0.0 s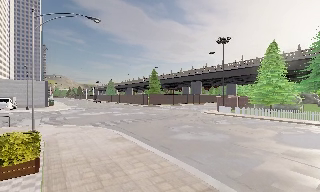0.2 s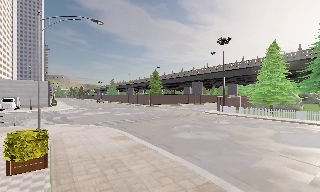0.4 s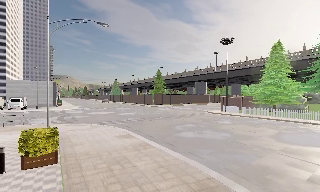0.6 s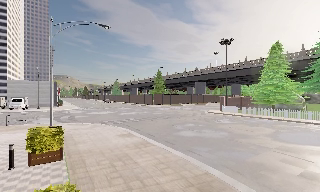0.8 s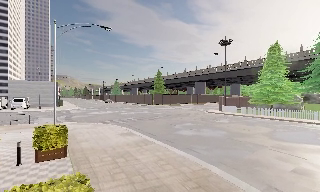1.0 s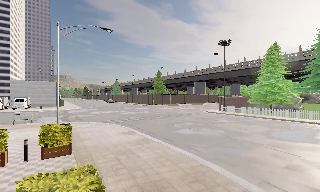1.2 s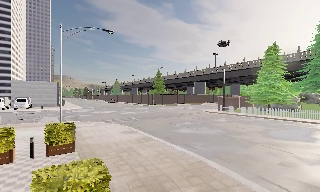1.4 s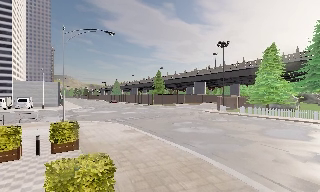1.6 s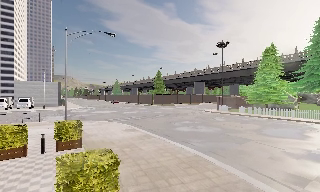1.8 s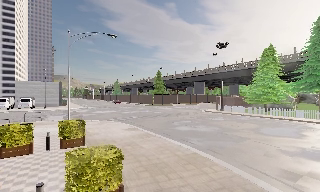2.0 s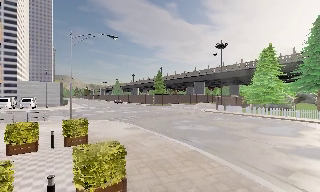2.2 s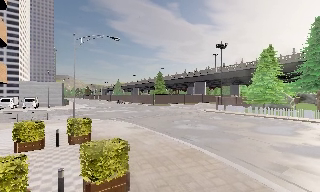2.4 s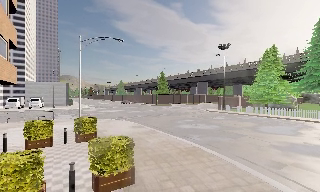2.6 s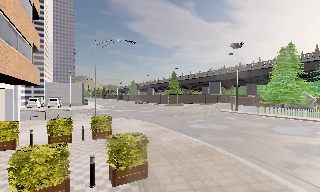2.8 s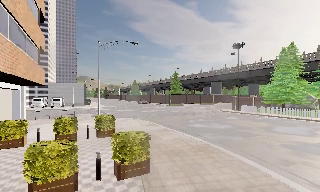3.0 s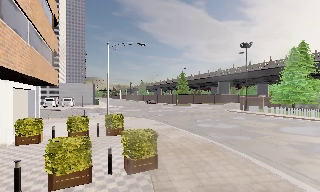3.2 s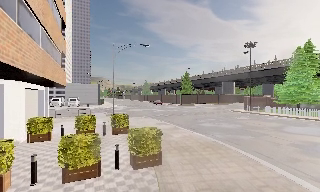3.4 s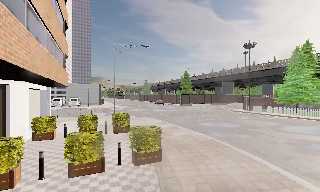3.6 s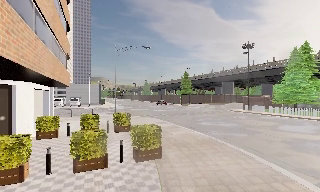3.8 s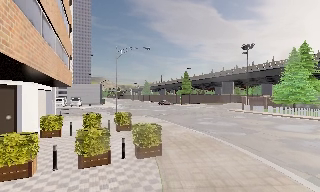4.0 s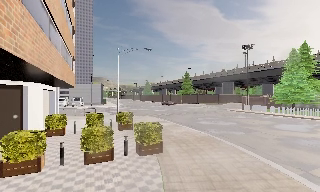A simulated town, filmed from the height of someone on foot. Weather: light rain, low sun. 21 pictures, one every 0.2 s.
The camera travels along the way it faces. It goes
backward.
0.0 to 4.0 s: The camera pans to its left, which is counterclockwise from overhead, by about 10 degrees. It travels backward, about 6 m, so what stands in front gets smaller.
The film runs backward here.
